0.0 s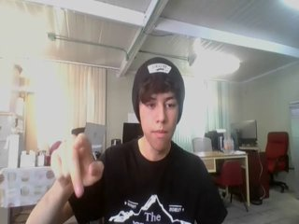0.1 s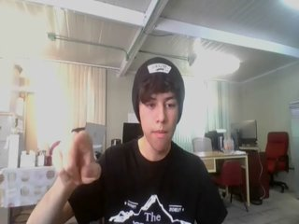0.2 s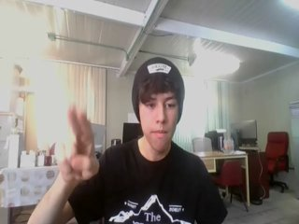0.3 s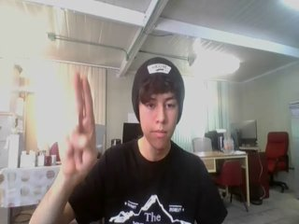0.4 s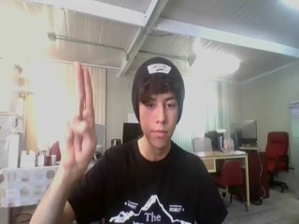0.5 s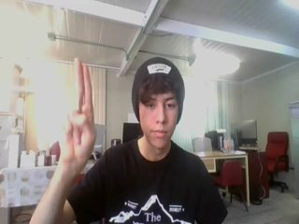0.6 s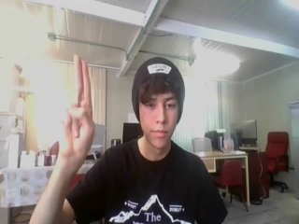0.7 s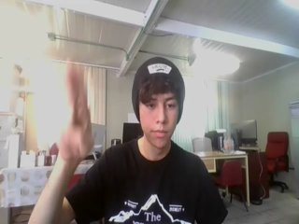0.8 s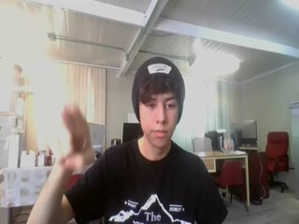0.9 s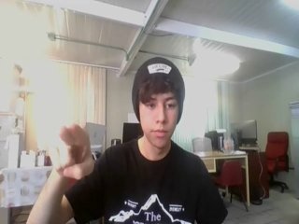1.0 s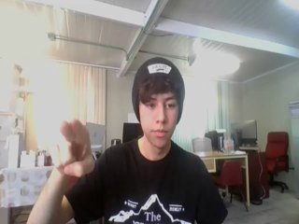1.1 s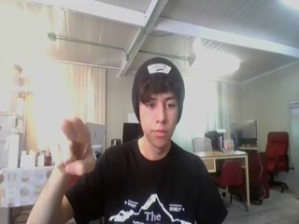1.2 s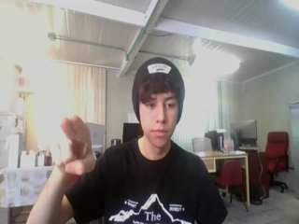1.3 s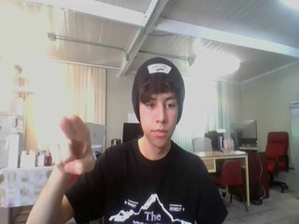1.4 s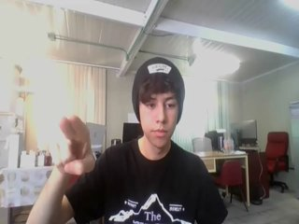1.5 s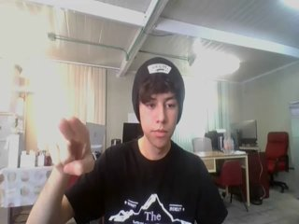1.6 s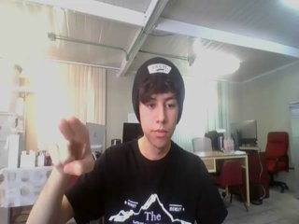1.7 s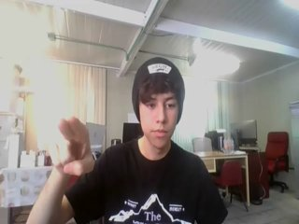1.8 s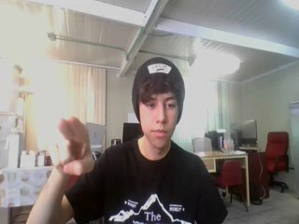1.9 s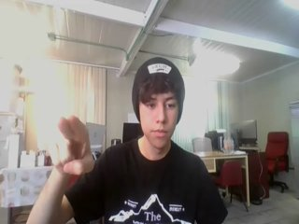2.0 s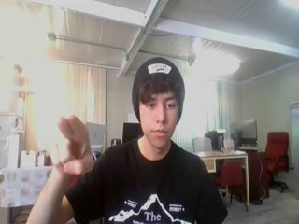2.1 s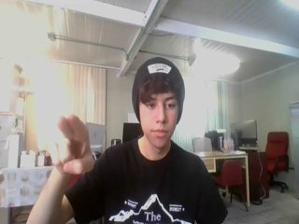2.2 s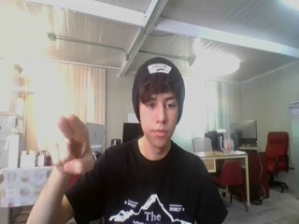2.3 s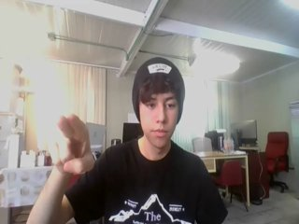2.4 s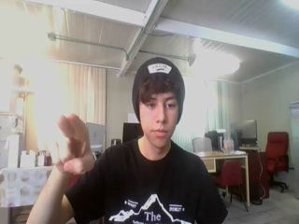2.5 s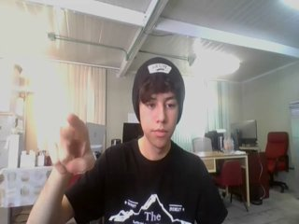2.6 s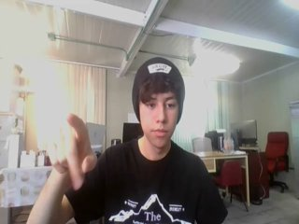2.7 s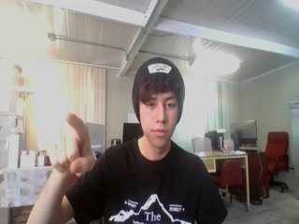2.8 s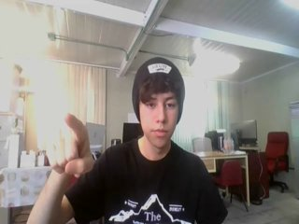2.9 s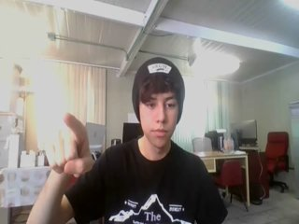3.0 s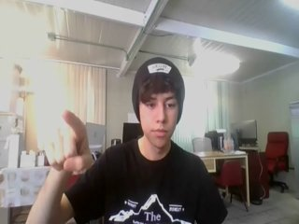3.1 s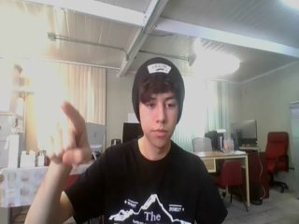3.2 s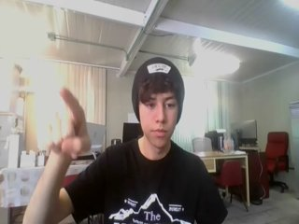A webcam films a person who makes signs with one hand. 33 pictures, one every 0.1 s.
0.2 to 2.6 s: Click with two fingers.
2.7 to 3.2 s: Pointing with one finger.
